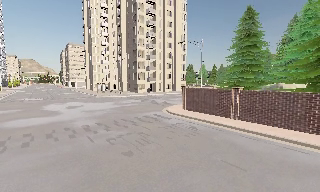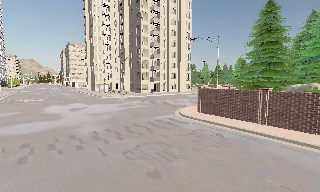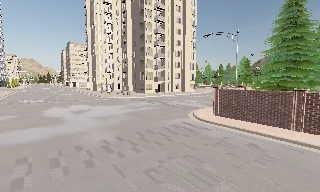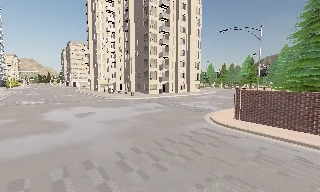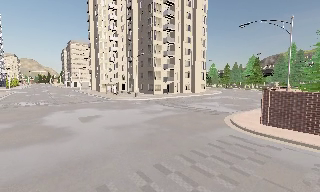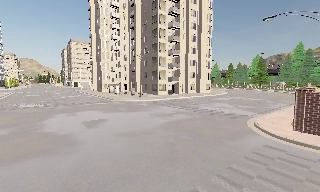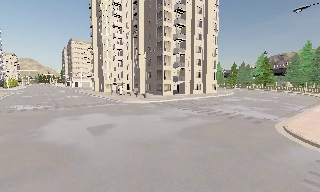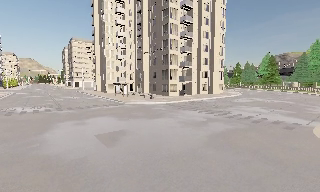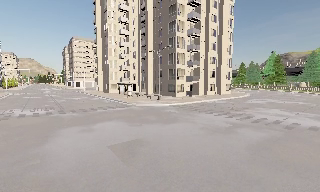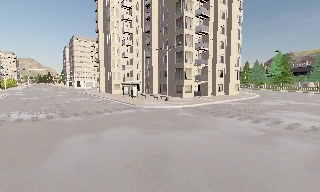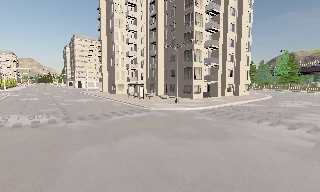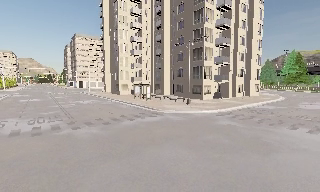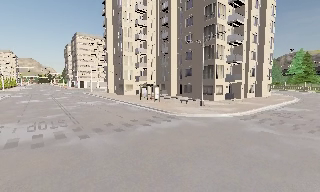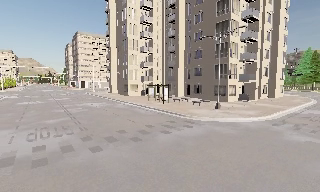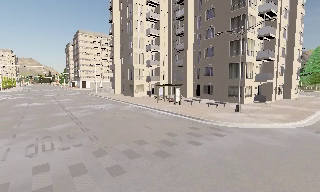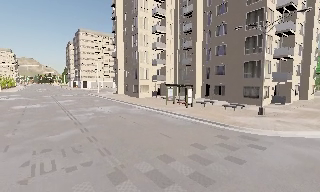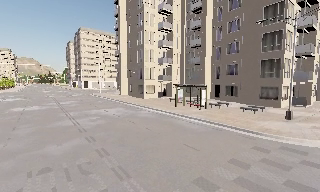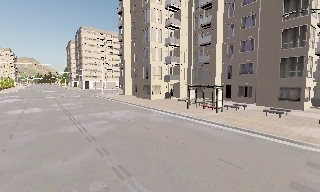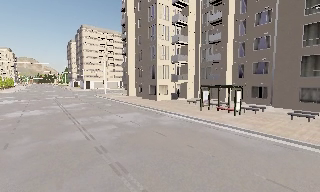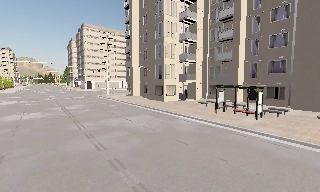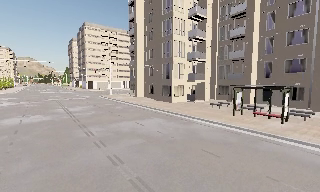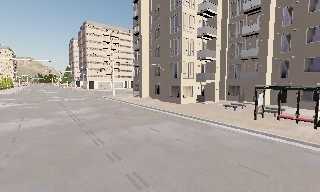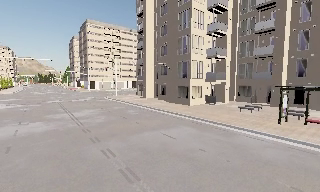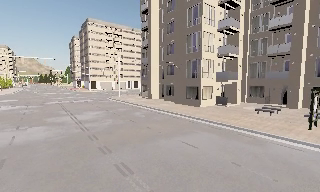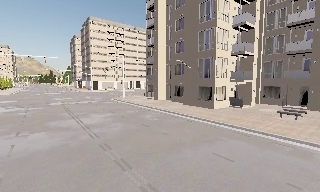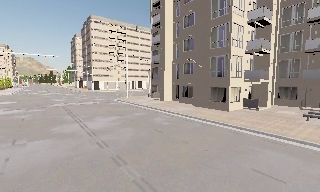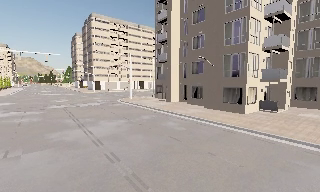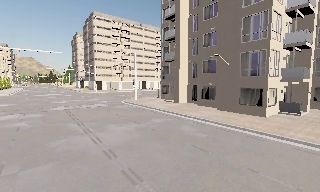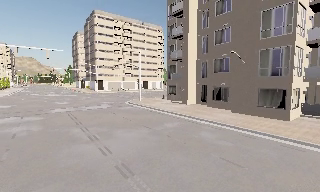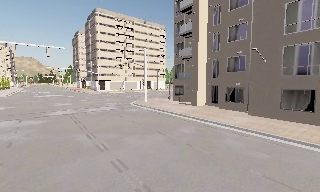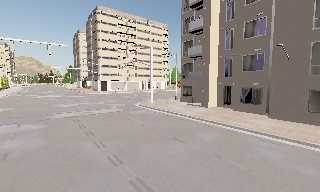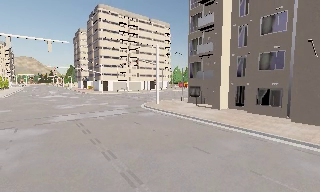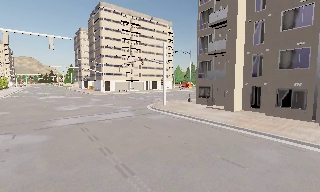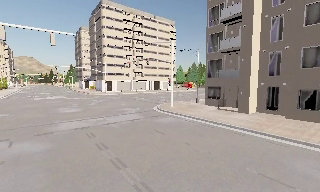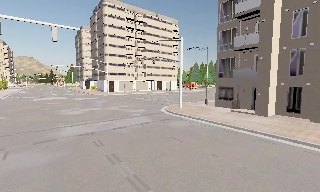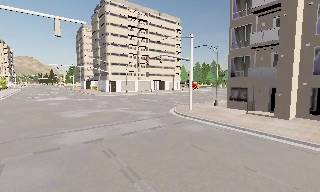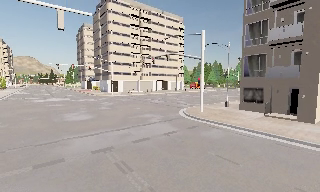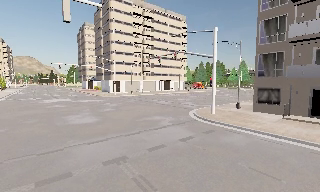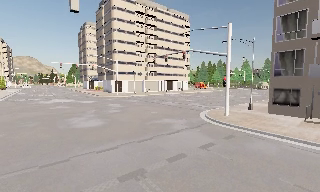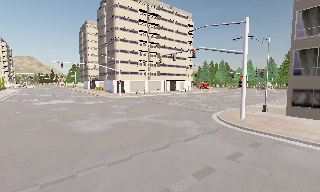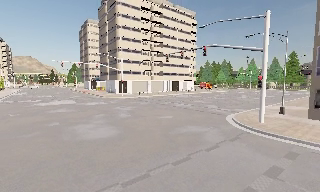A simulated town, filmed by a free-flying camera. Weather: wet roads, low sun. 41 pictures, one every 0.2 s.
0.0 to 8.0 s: The camera travels forward and to its left, about 70 m, so what stands in front looms larger.
The film runs backward here.
